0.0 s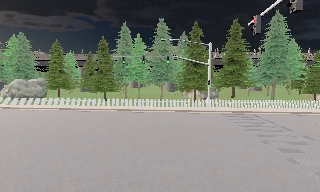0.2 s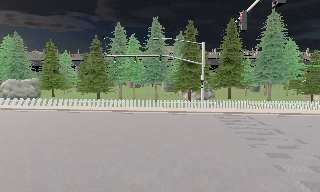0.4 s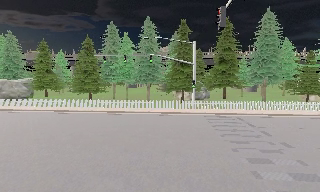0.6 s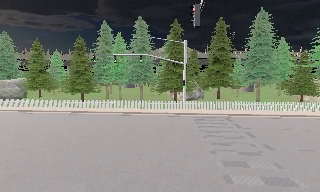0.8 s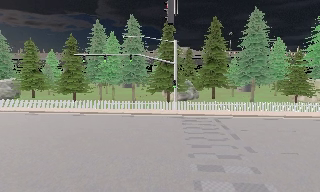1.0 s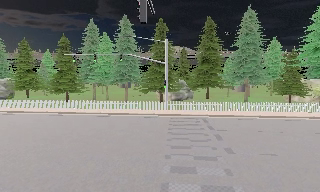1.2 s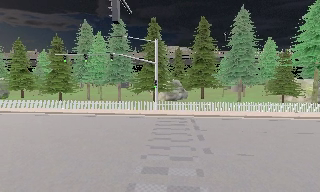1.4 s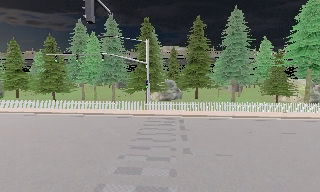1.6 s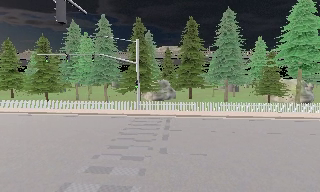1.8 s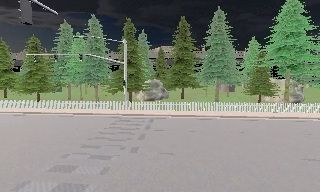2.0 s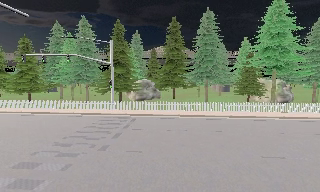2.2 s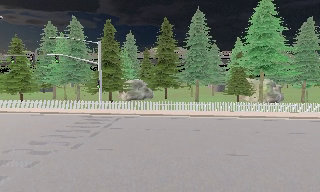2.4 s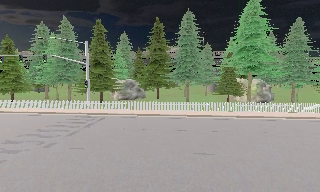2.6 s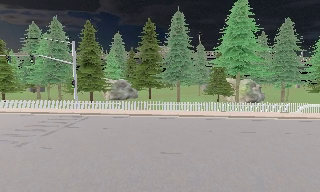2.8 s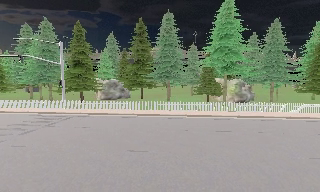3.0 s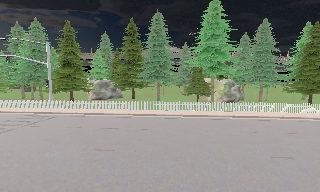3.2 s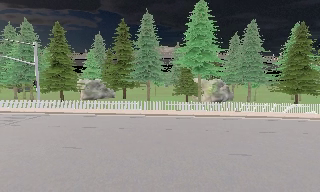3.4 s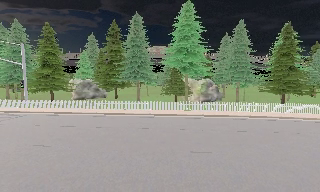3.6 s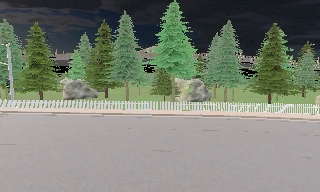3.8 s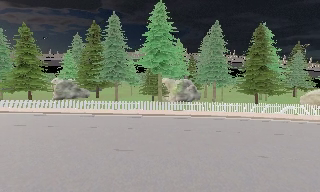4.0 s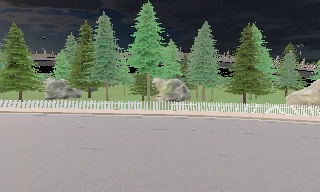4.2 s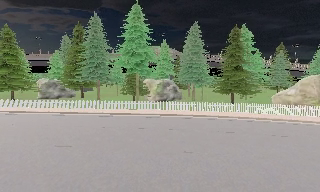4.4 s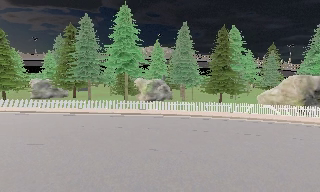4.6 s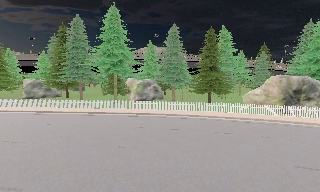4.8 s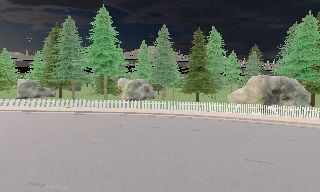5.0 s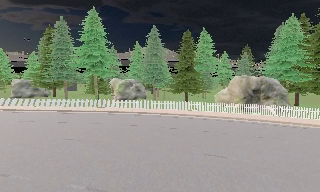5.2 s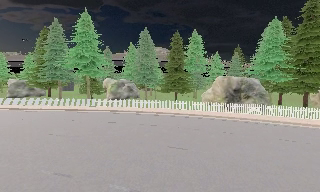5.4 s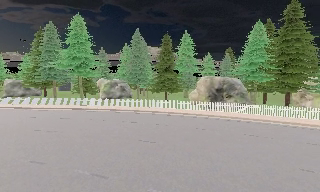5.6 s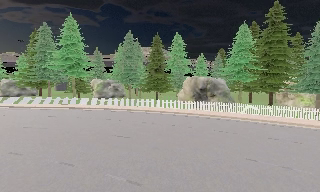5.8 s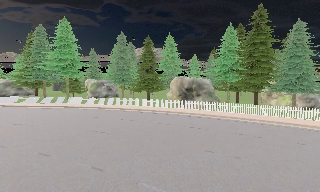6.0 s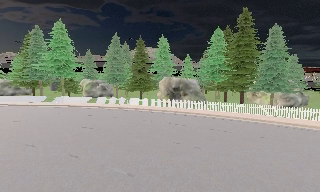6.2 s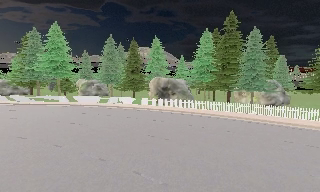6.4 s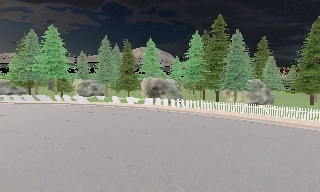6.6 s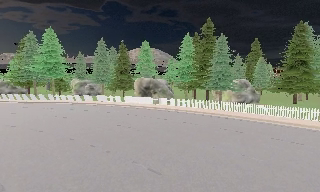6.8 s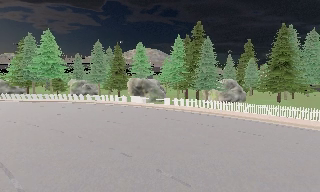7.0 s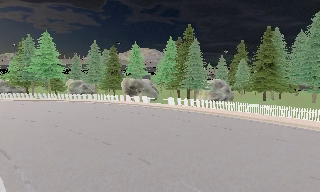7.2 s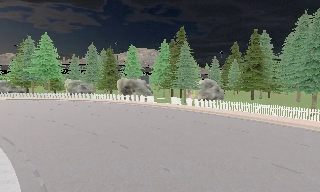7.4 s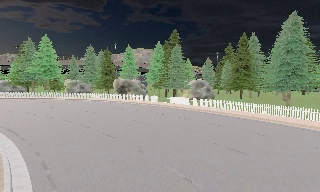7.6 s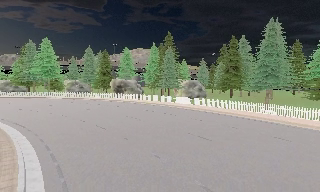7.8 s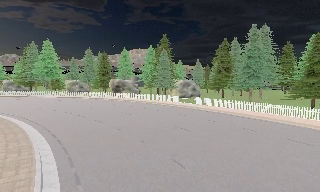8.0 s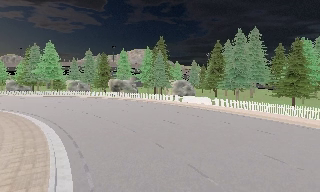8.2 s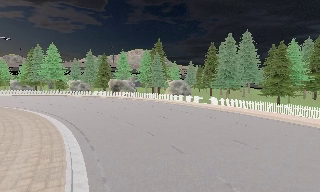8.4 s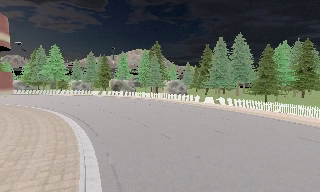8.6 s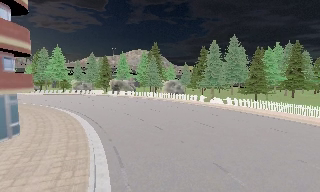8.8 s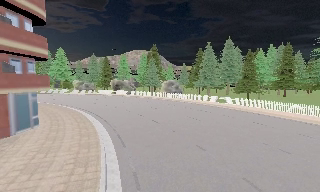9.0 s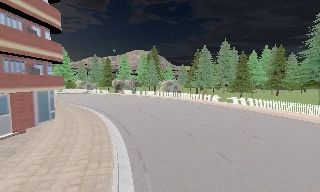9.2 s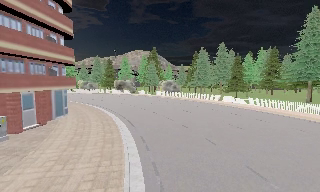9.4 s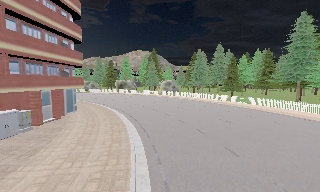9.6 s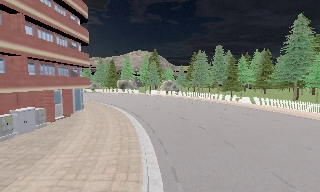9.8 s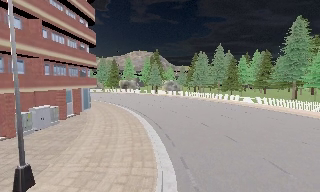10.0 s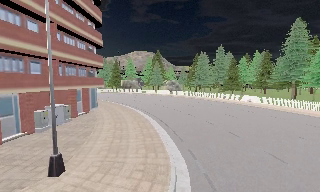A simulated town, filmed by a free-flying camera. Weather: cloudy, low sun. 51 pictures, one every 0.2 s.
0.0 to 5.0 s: The camera travels to its right, about 35 m, so close, fixed things drift to the left.
5.0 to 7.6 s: The camera travels to its right and backward, about 25 m, so close, fixed things drift to the left.
7.6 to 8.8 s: The camera travels backward, about 11 m, so what stands in front gets smaller.
8.8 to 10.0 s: The camera travels backward, about 8 m, so what stands in front gets smaller. It loses speed.
The film runs forward here.
